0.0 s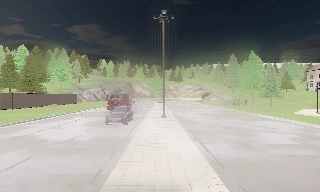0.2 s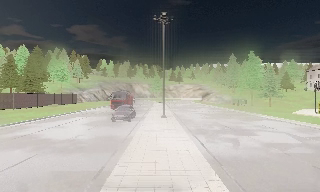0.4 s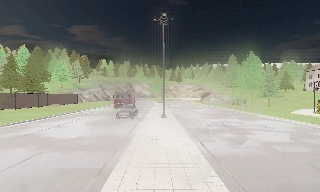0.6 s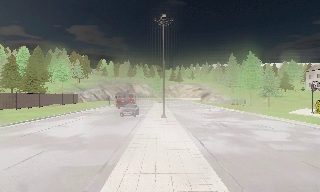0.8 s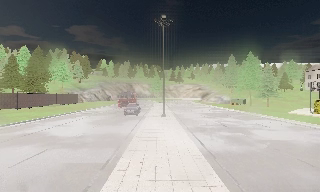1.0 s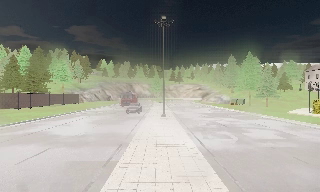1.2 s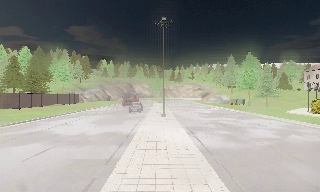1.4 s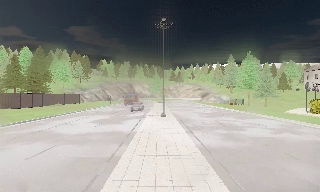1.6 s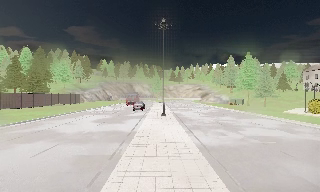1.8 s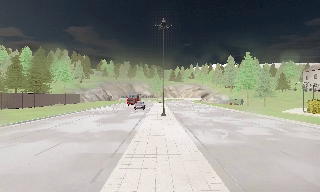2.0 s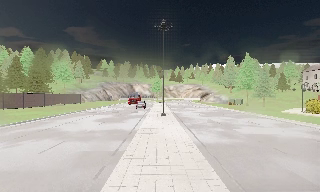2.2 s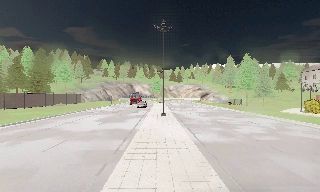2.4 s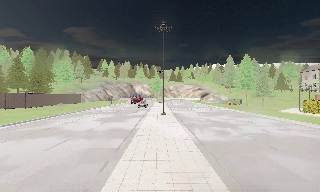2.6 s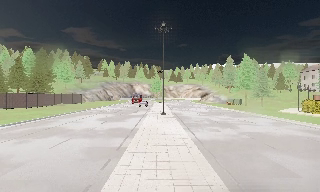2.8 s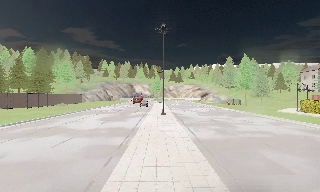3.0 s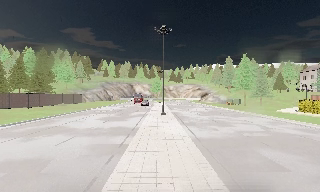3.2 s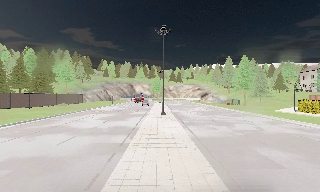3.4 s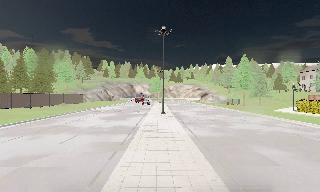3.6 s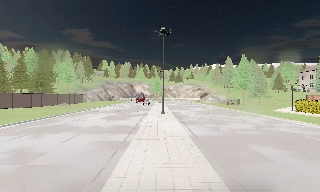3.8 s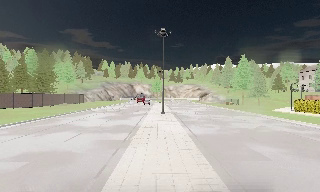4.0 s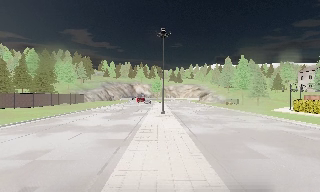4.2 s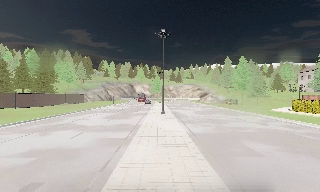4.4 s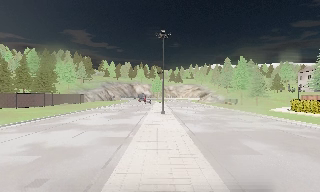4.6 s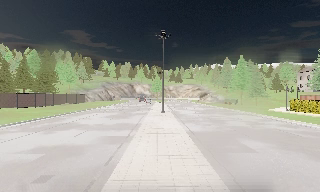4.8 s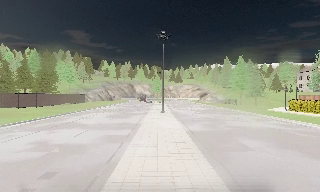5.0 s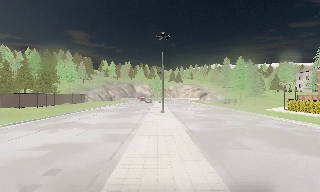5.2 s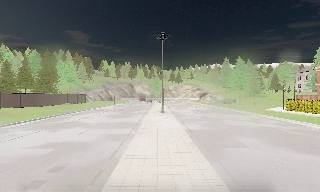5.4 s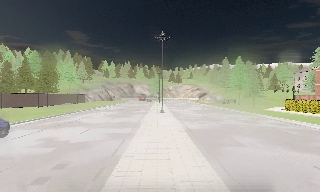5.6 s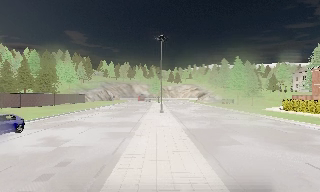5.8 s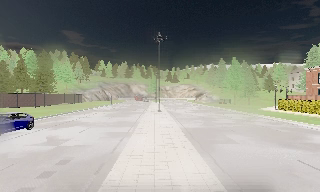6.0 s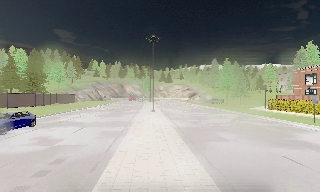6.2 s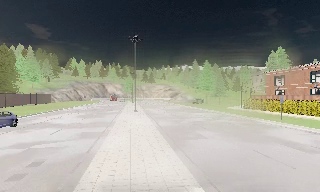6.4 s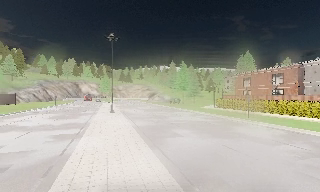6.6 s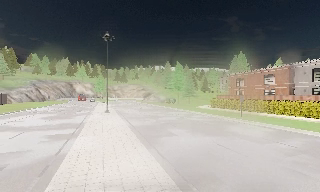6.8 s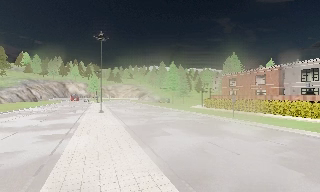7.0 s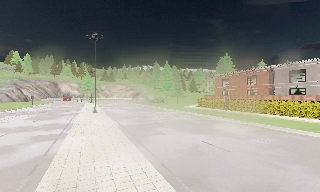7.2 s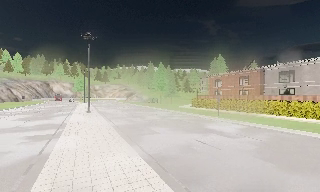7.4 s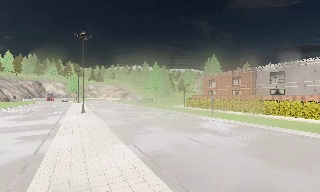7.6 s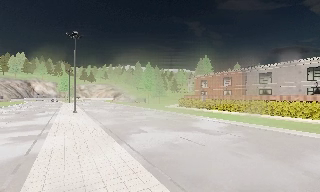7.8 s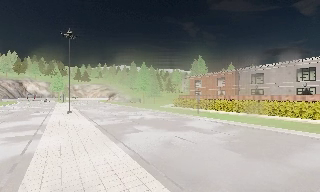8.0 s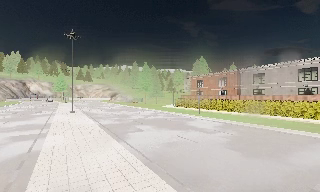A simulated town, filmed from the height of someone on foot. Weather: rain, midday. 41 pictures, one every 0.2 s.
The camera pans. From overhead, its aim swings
clockwise.
The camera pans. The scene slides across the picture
to the left.
0.0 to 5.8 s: The camera travels backward, about 7 m, so what stands in front gets smaller.
5.8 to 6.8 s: The scene slides to the left, as the camera pans about 20 degrees to its right. It travels backward, about 1 m, so what stands in front gets smaller.
6.8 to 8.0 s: The camera travels backward, about 1.5 m, so what stands in front gets smaller.
The film runs backward here.
